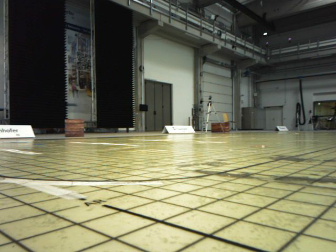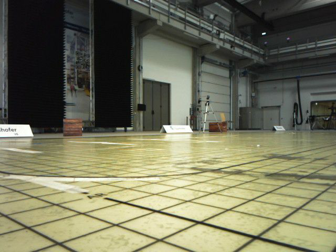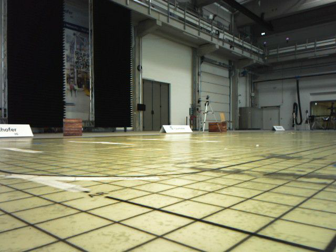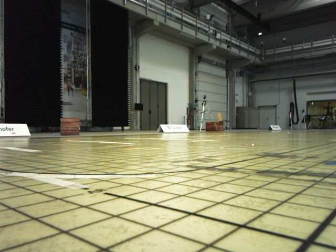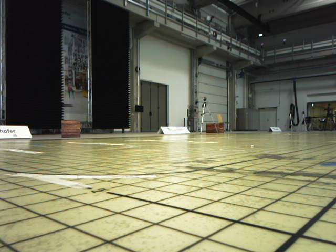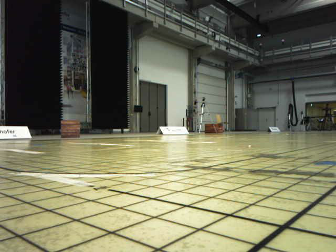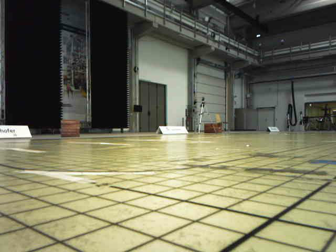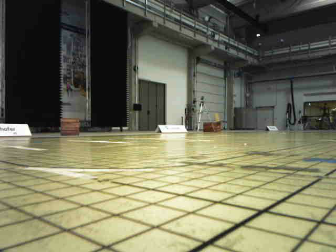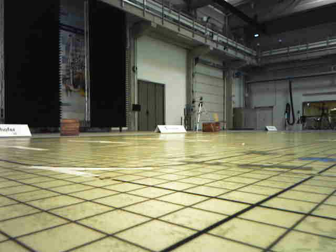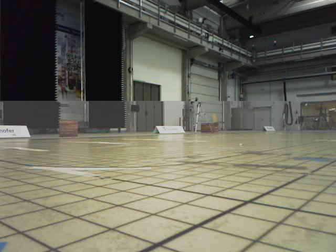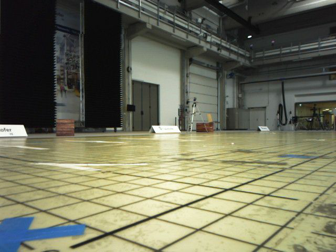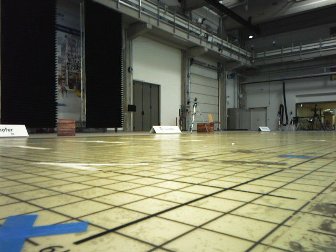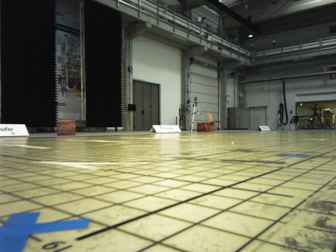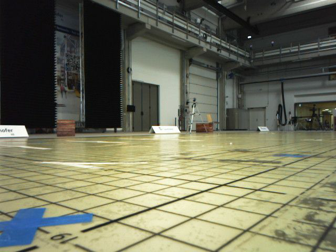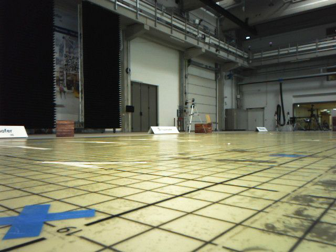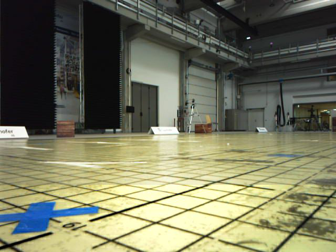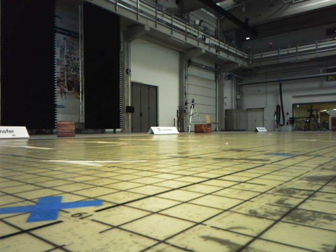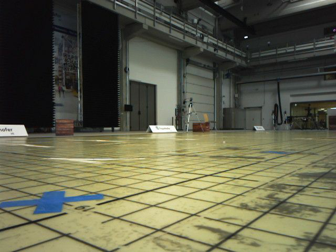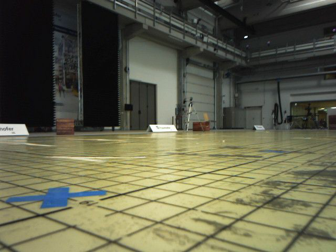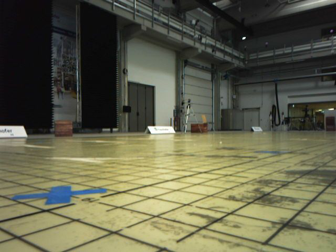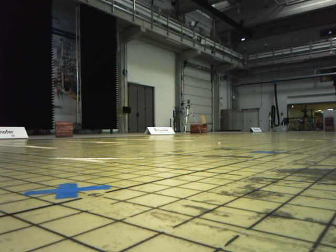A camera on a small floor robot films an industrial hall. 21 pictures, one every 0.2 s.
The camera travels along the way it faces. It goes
backward.
0.0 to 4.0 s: The camera travels backward, about 0.8 m, so what stands in front gets smaller.
The film runs backward here.
